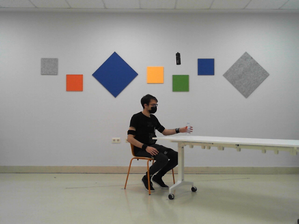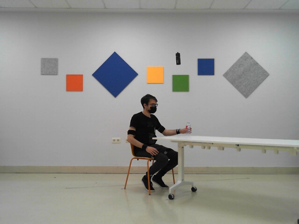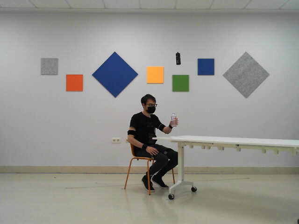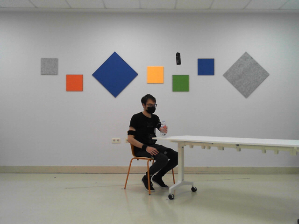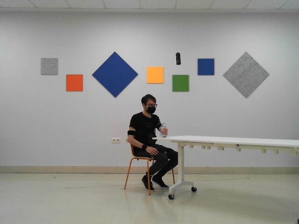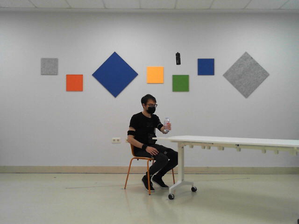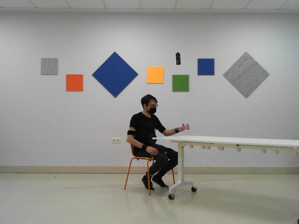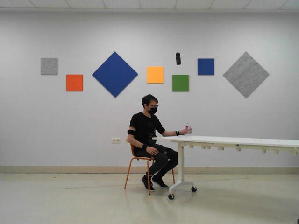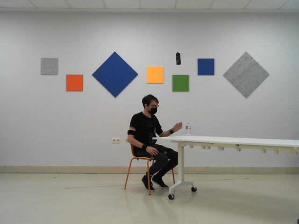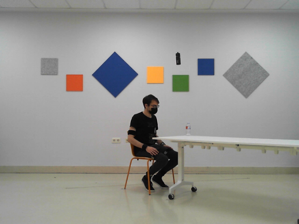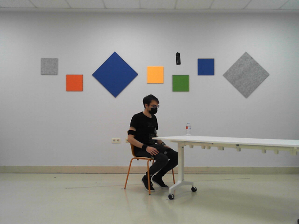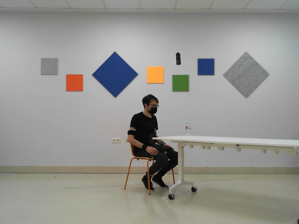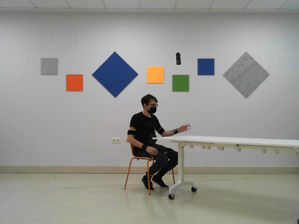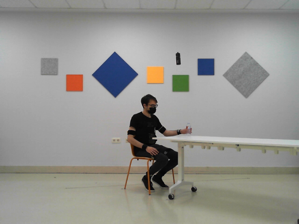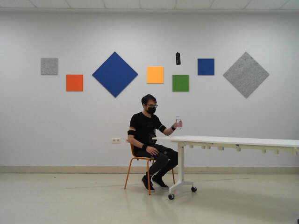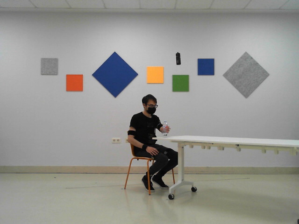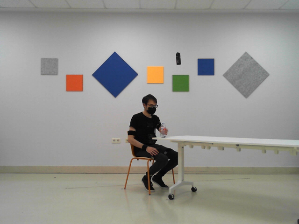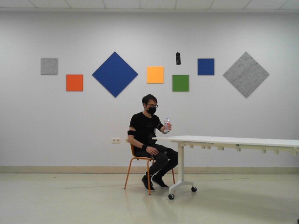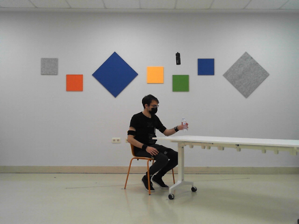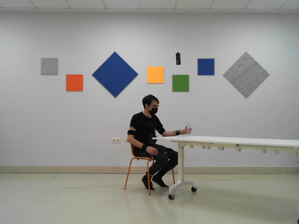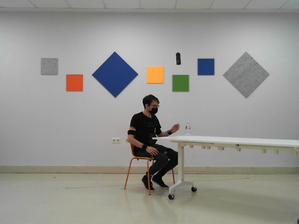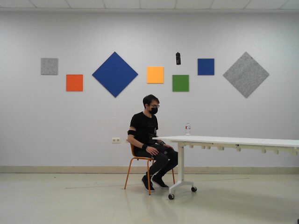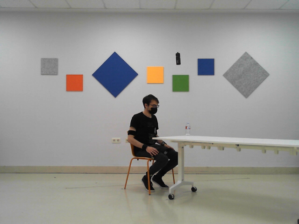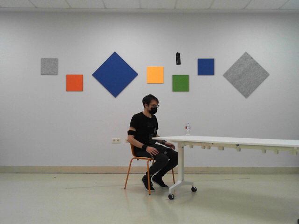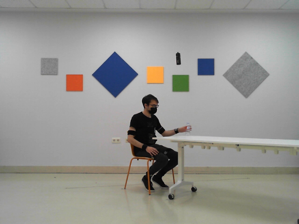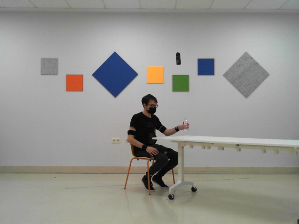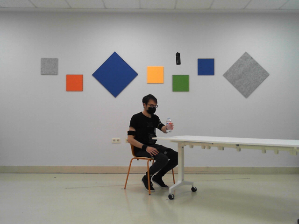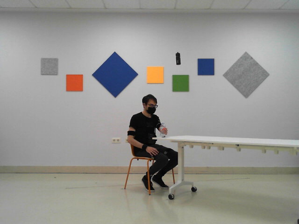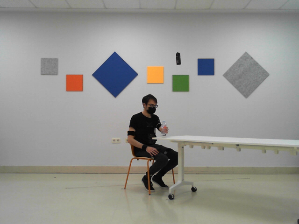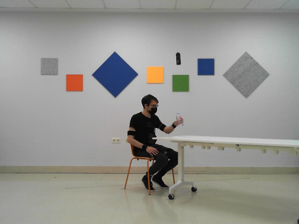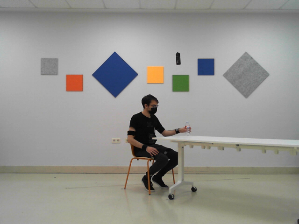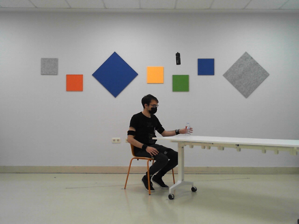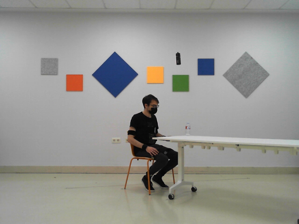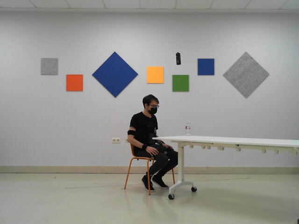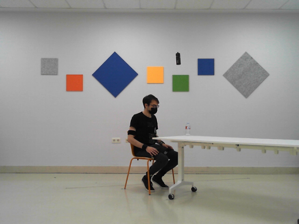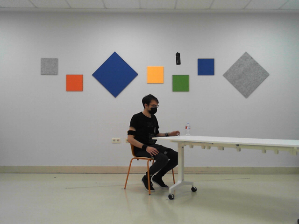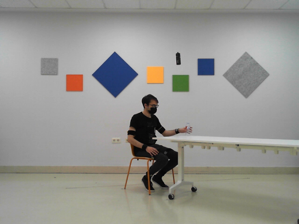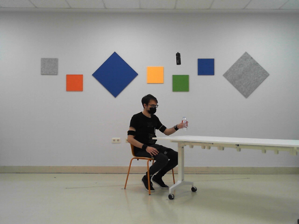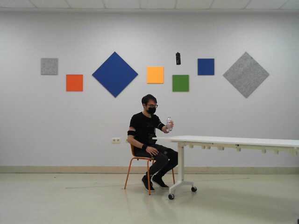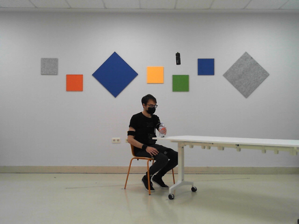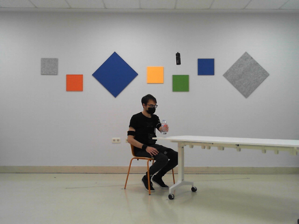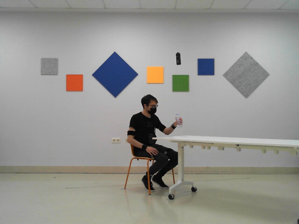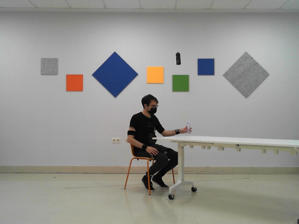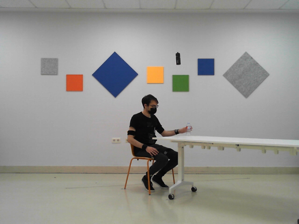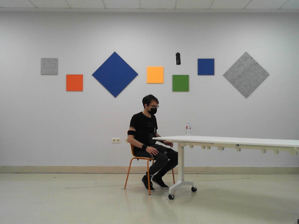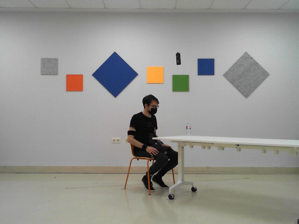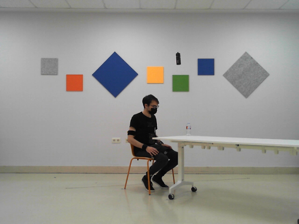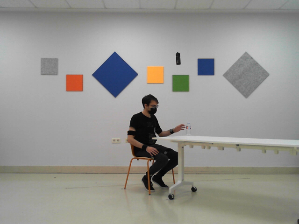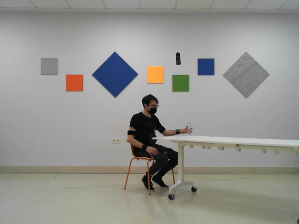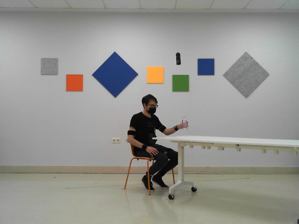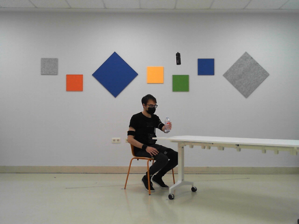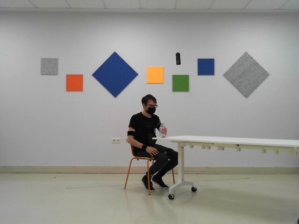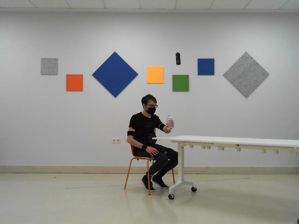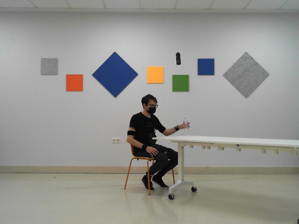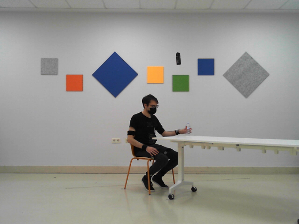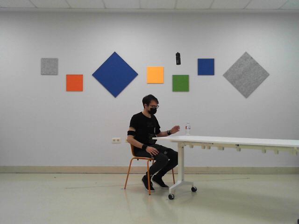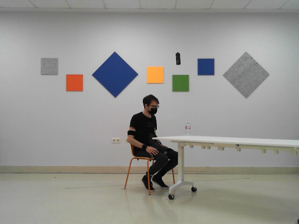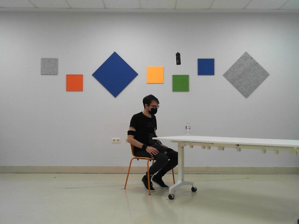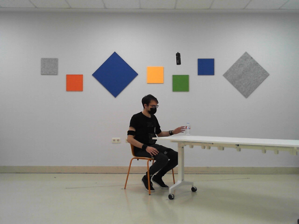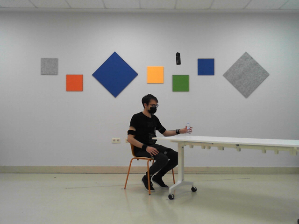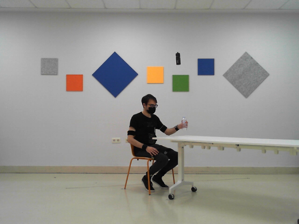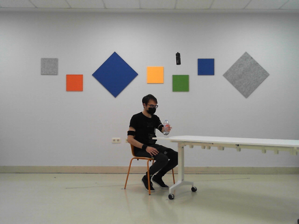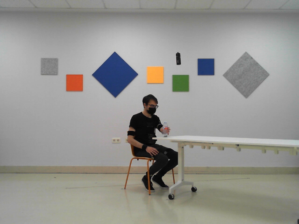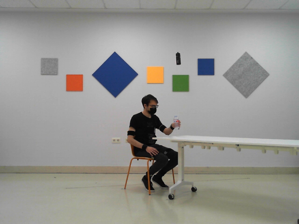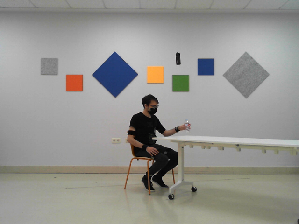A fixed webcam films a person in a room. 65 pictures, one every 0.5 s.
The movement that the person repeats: Move a bottle from side to side, left hand.
